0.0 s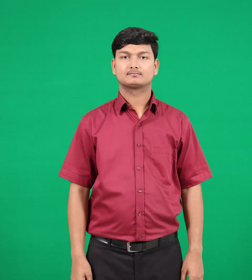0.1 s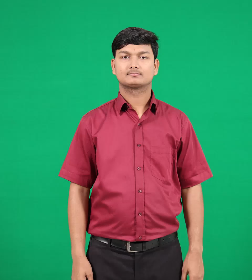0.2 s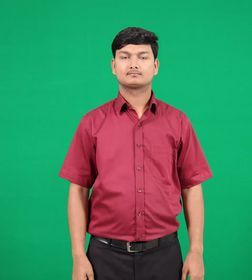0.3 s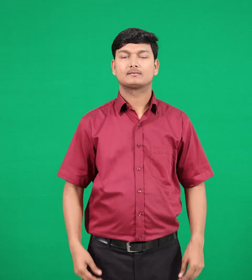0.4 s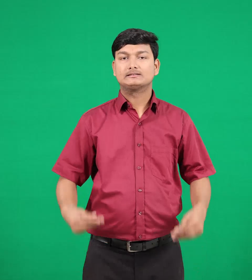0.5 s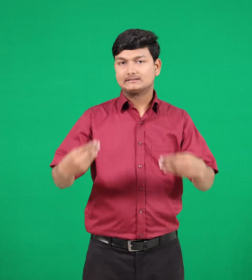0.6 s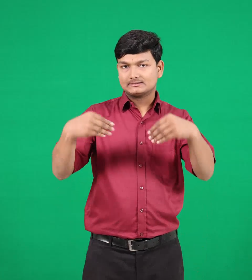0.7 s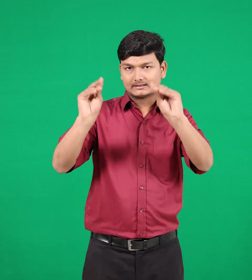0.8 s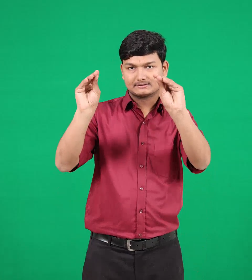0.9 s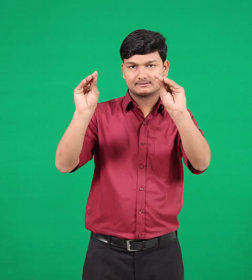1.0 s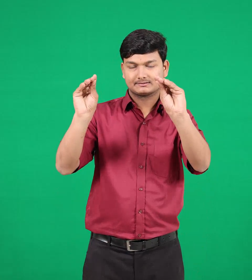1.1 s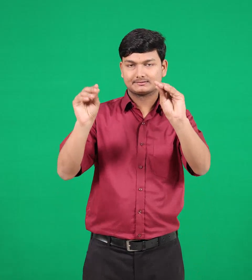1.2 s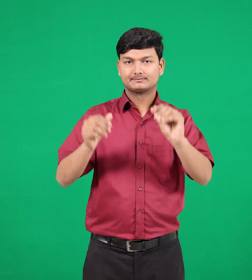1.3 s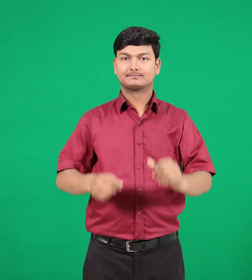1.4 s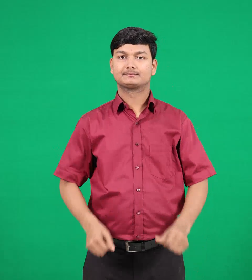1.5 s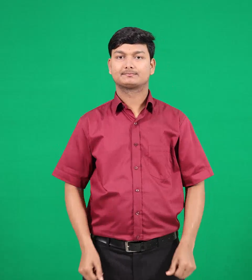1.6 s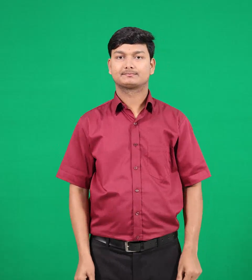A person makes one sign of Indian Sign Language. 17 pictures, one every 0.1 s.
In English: sell & sale
